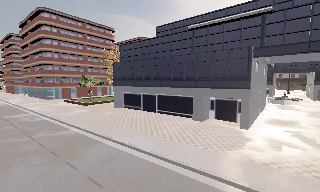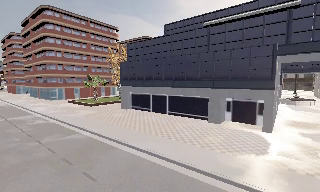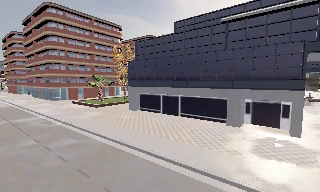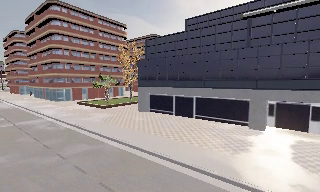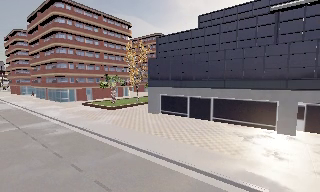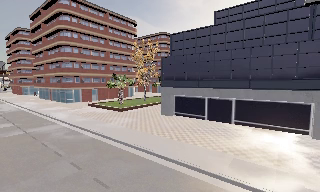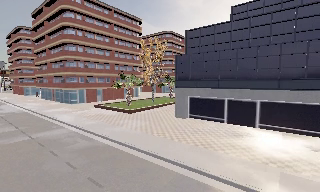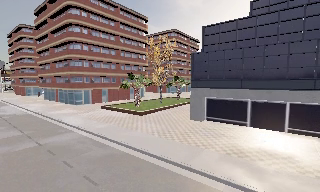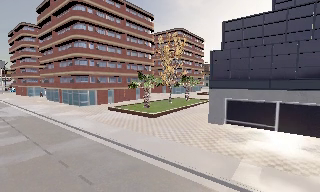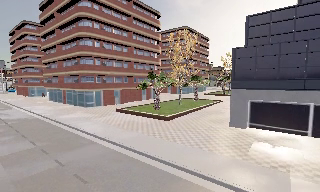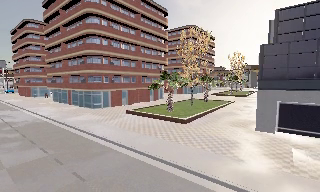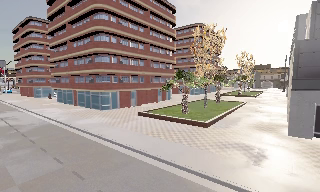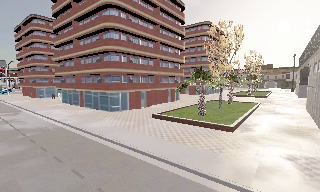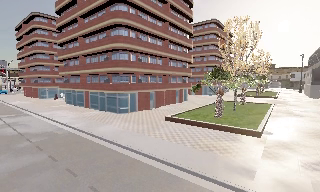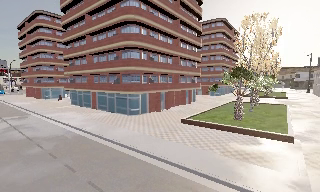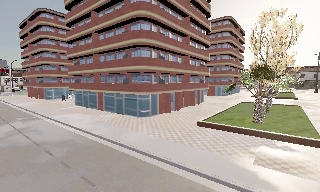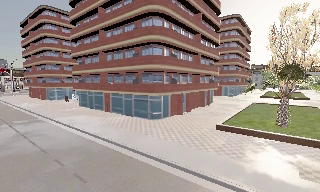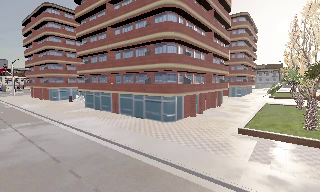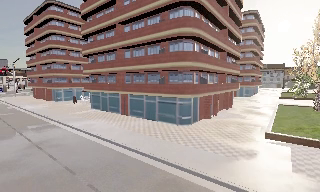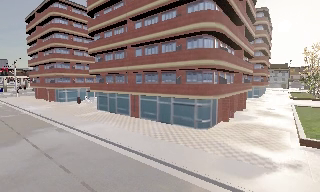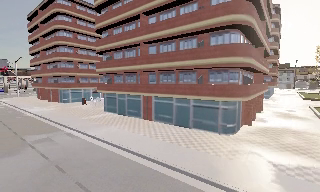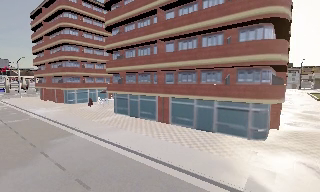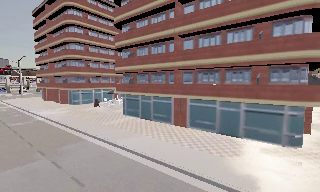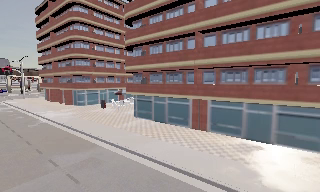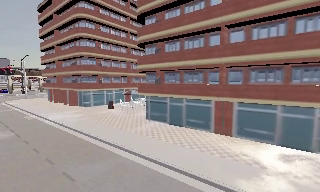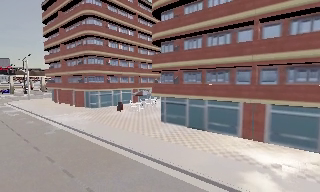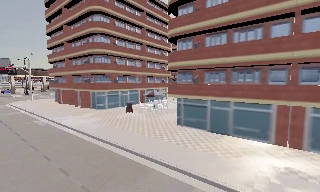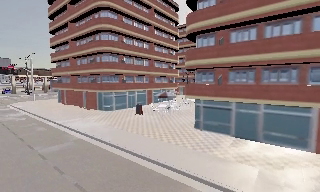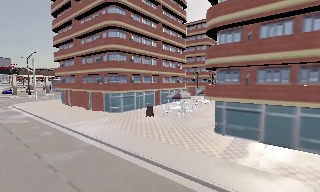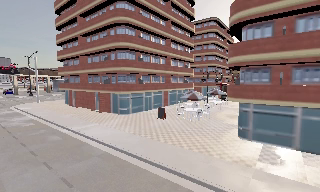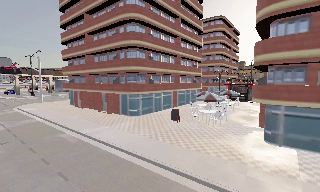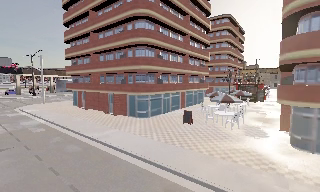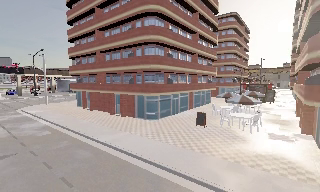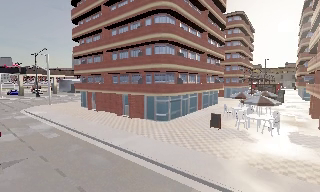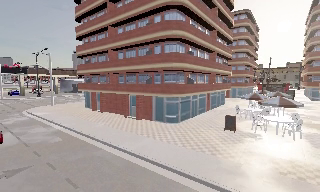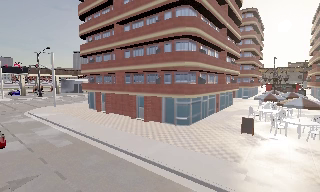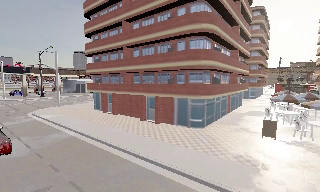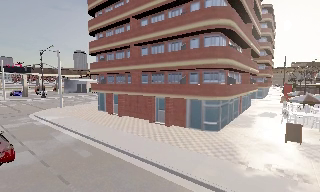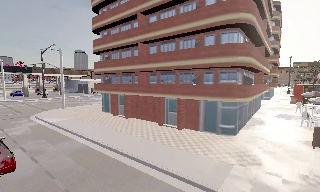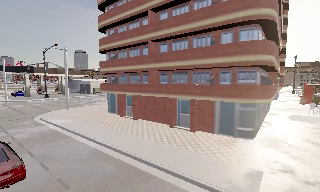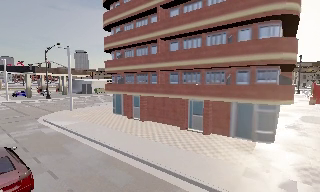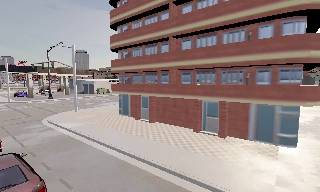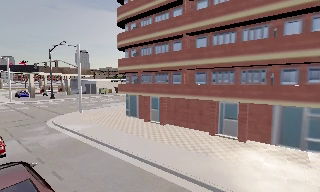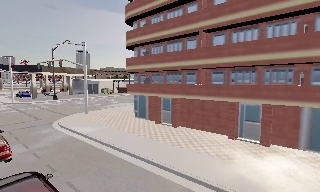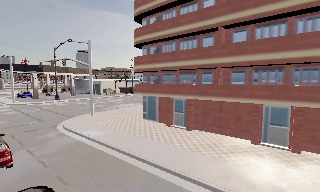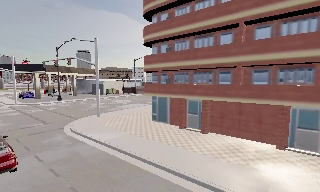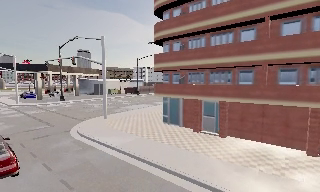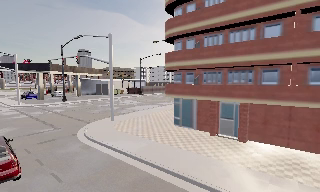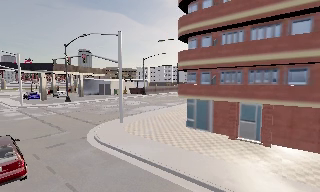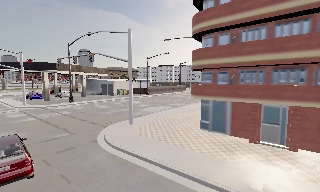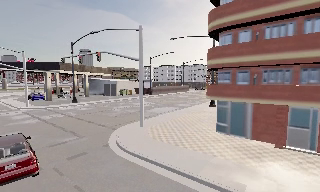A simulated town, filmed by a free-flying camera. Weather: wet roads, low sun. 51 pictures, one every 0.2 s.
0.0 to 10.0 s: The camera travels to its left and forward, about 75 m, so close, fixed things drift to the right.
The film runs forward here.
